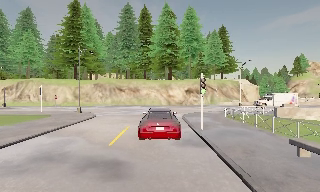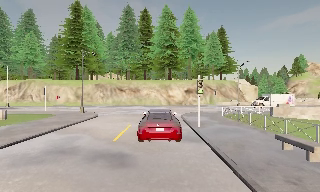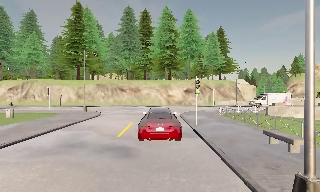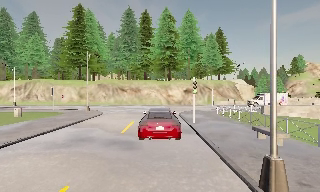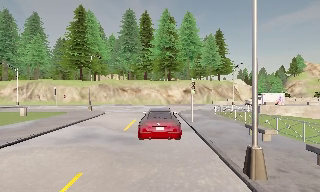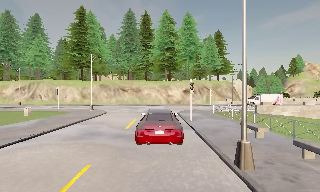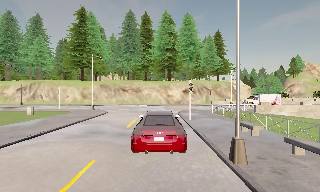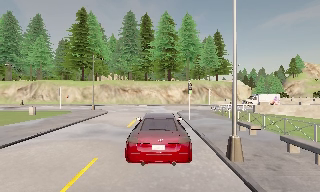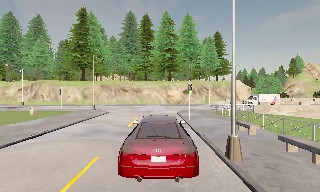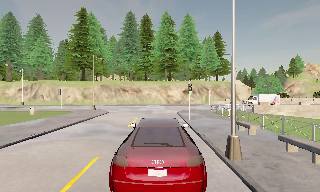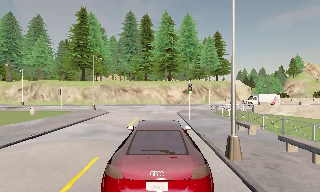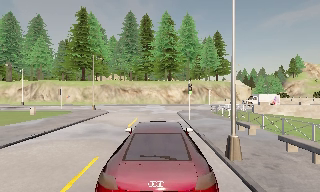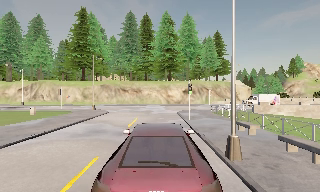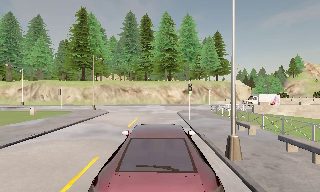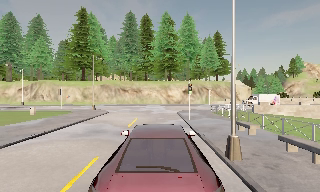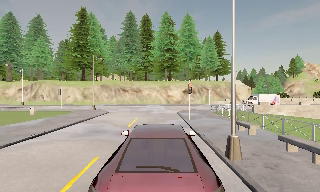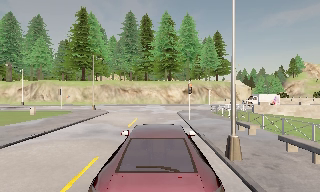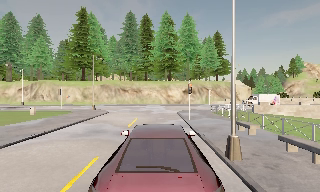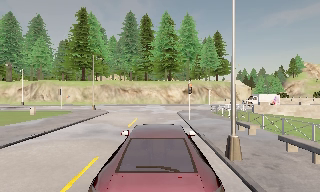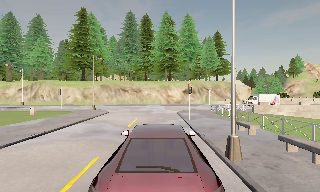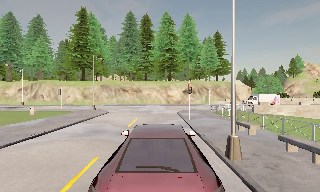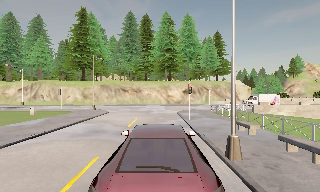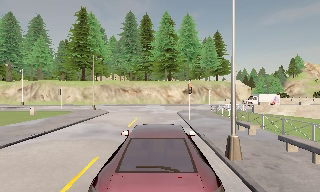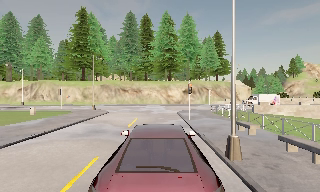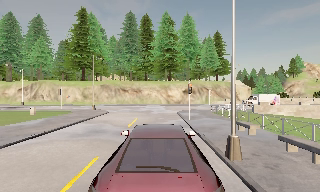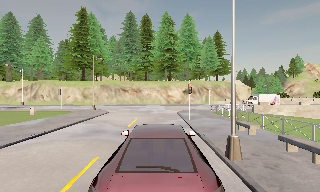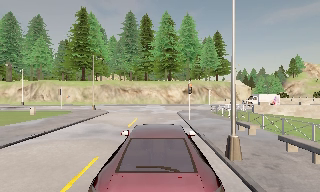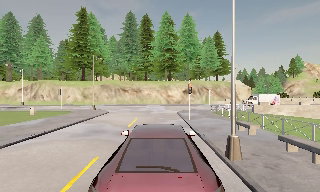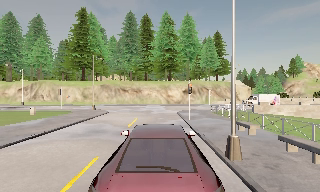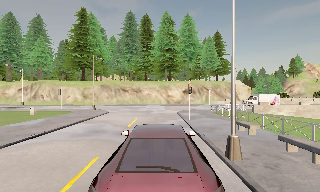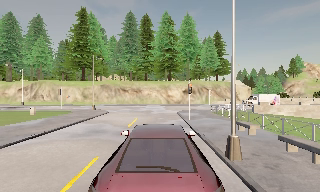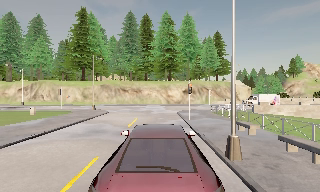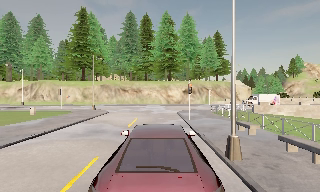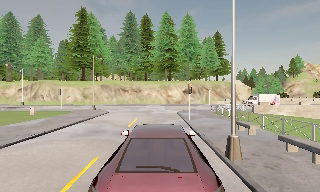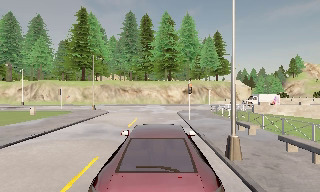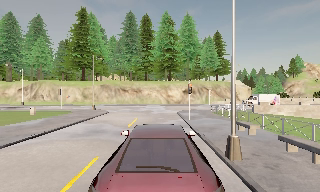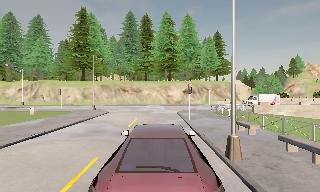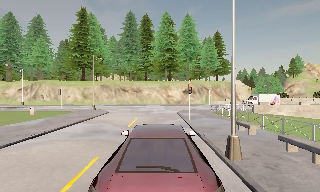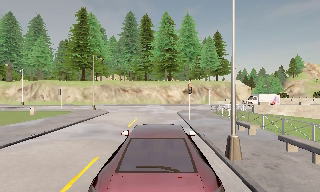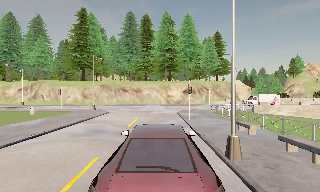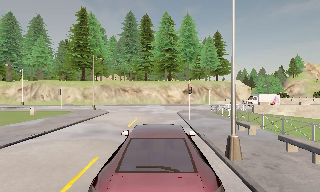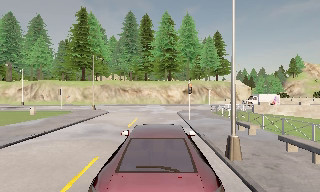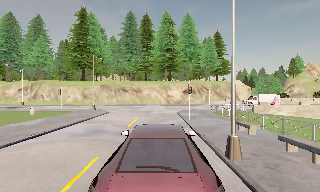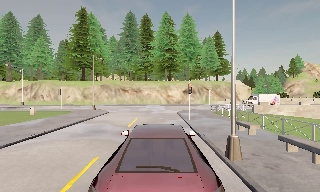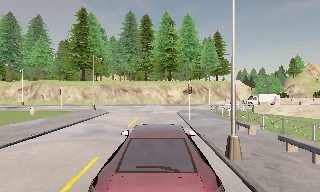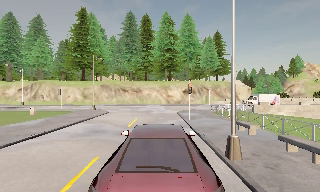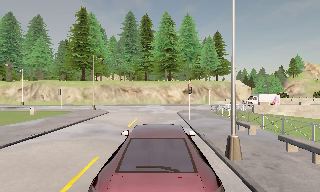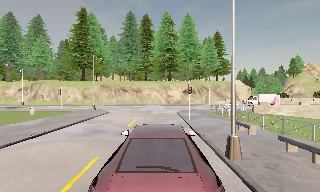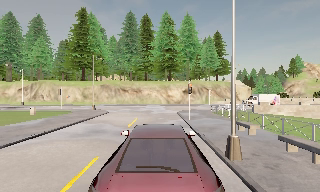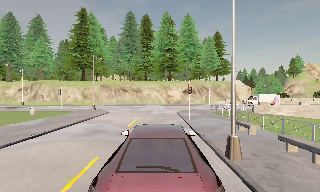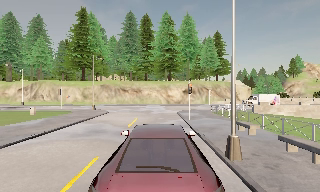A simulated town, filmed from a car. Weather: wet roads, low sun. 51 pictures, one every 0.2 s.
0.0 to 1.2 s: The camera travels backward, about 3.5 m, so what stands in front gets smaller. It loses speed.
1.2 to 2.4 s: The camera shifts only a little, or ends up much as it began.
2.4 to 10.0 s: The camera keeps its place and its aim.
The film runs backward here.
